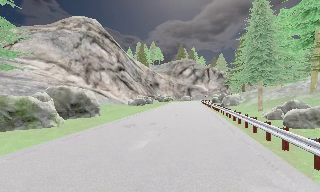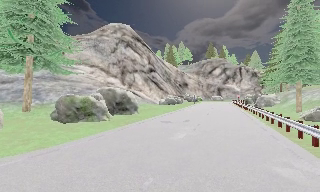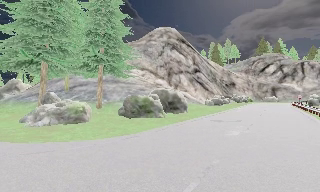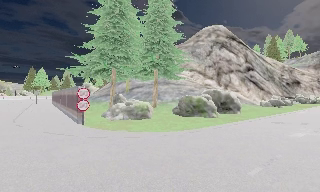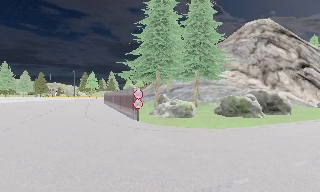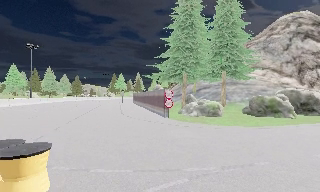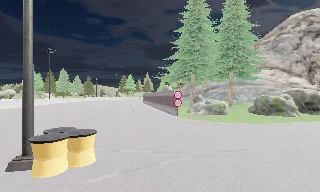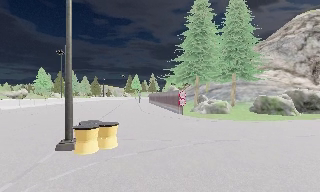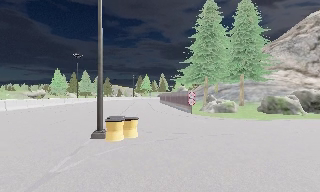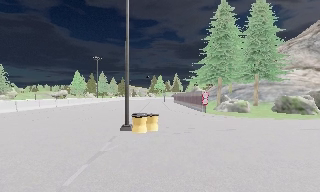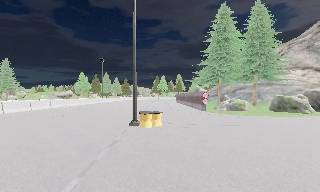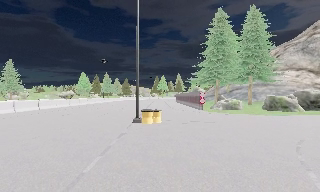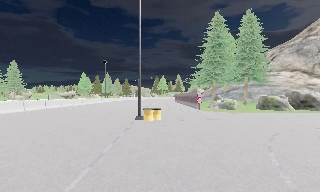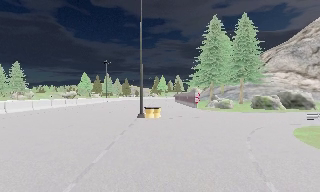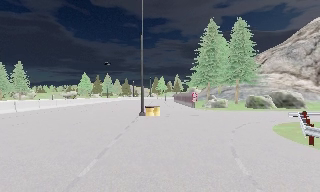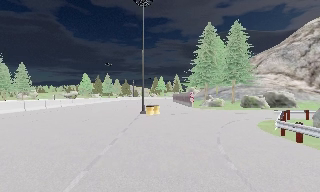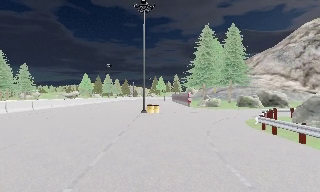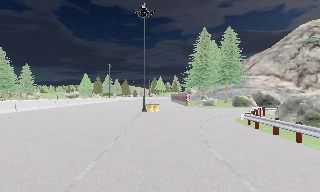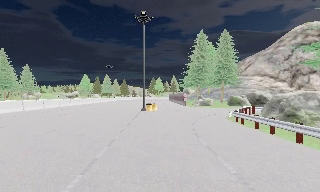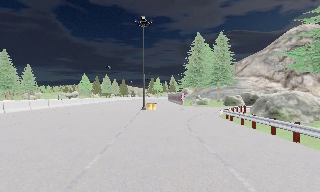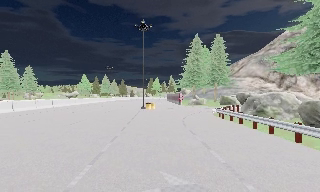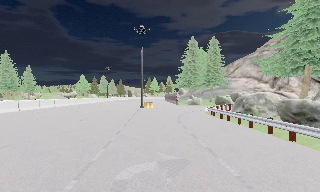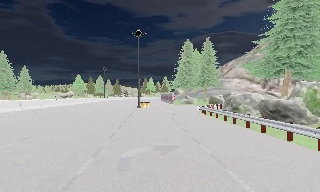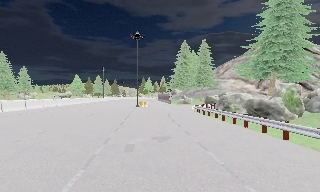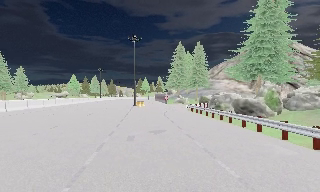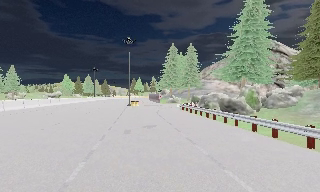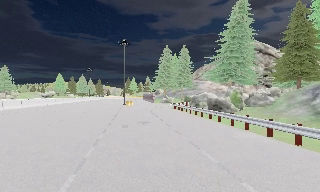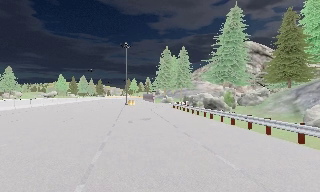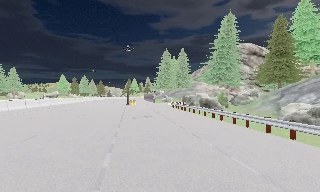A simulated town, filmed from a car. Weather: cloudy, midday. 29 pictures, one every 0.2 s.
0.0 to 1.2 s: The camera pans to its left, which is counterclockwise from overhead, by about 65 degrees. It travels backward and to its left, about 8 m.
1.2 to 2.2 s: The camera pans to its left, which is counterclockwise from overhead, by about 10 degrees. It travels backward, about 6 m, so what stands in front gets smaller.
2.2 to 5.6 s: The camera pans to its right, which is clockwise from overhead, by about 10 degrees. It travels backward, about 20 m, so what stands in front gets smaller.
The film runs backward here.
